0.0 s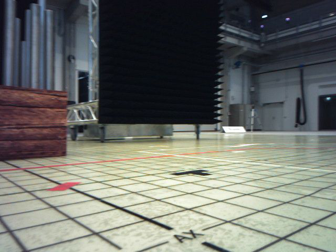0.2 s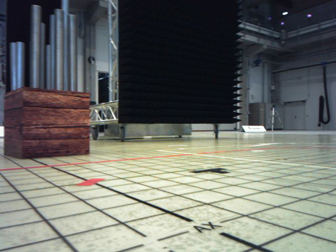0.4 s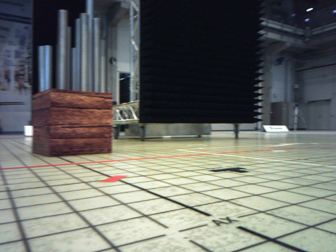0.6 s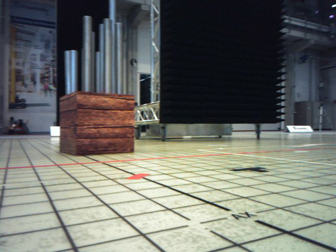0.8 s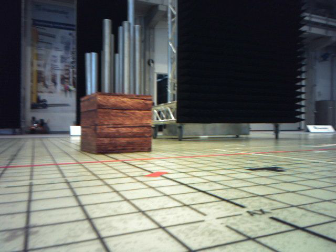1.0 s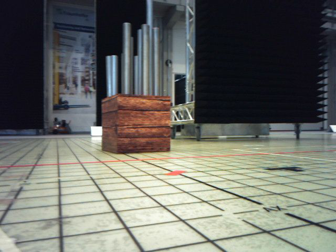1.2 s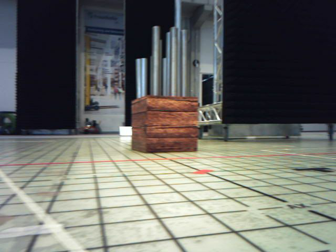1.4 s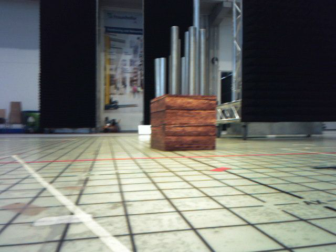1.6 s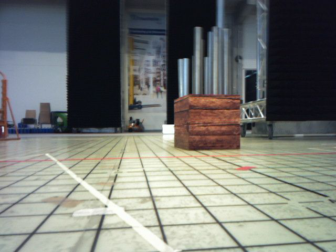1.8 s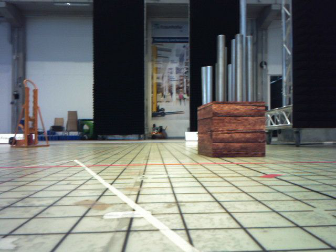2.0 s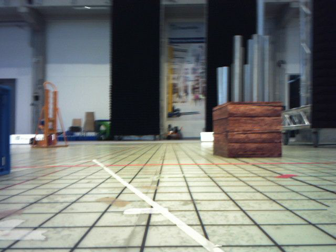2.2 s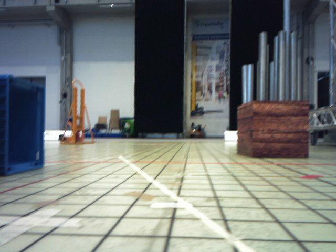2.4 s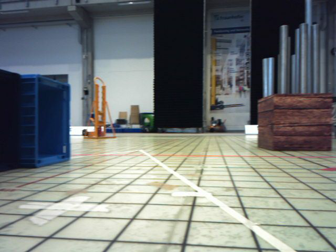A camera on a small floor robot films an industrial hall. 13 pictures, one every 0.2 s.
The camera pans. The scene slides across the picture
to the right.
The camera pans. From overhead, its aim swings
counterclockwise.
0.0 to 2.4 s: The scene slides to the right, as the camera pans about 50 degrees to its left. It travels backward, about 0.4 m.
The film runs backward here.
